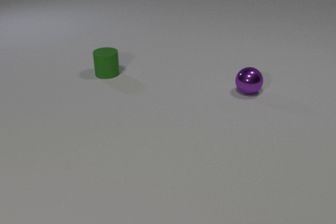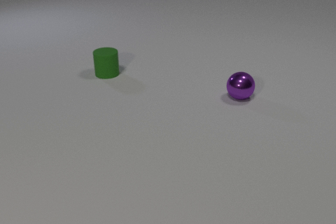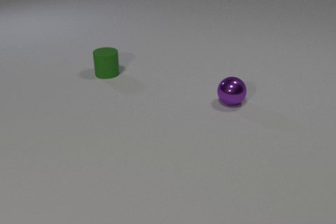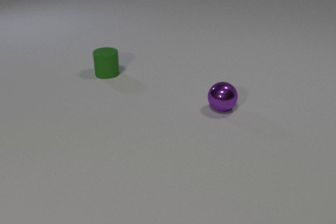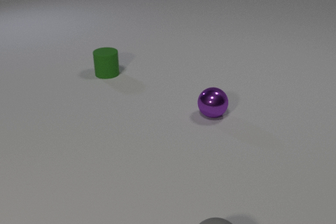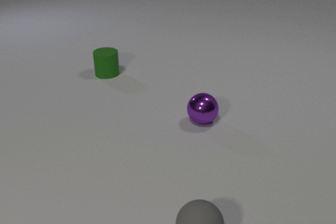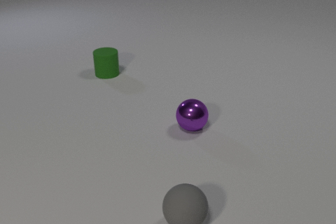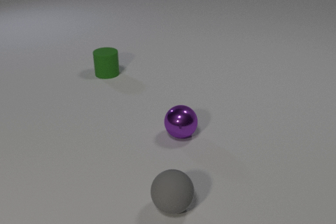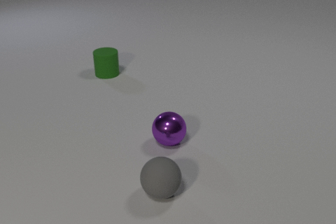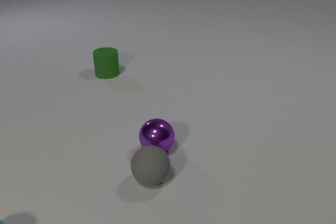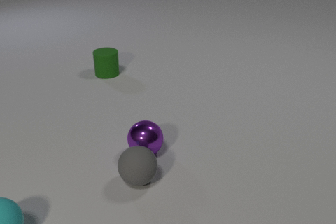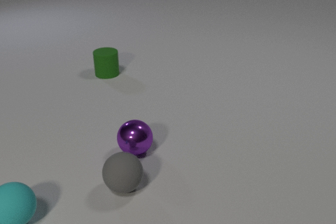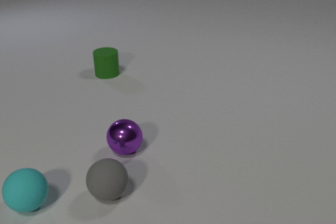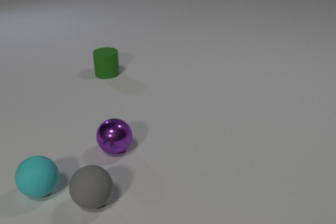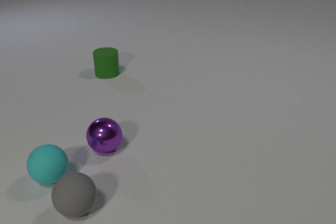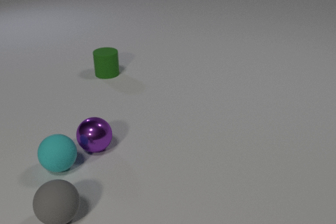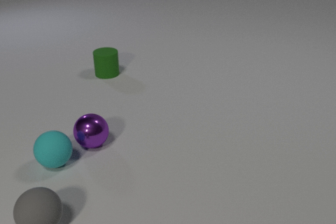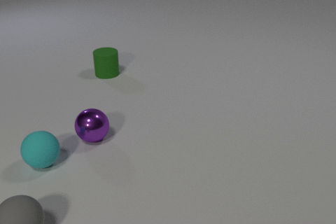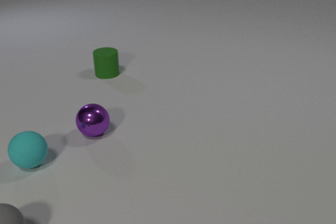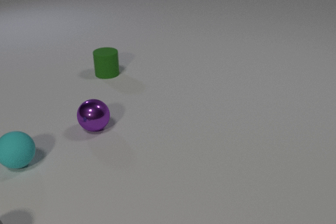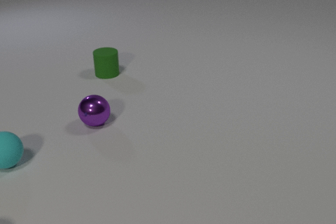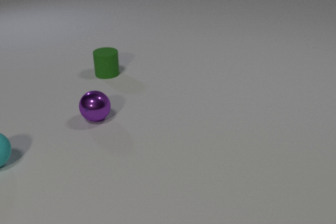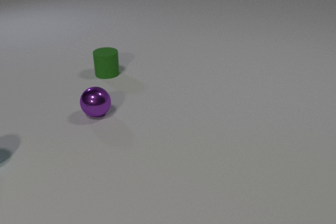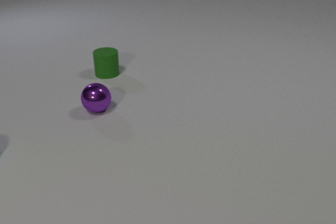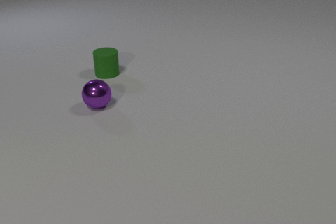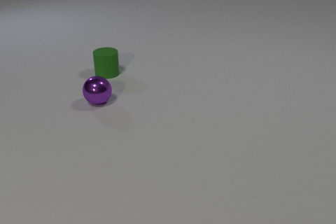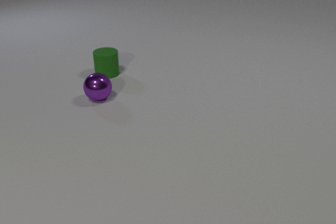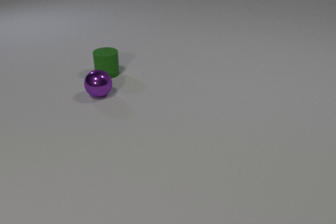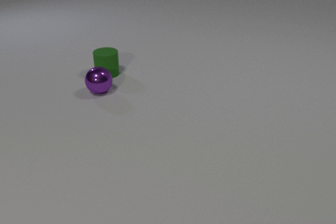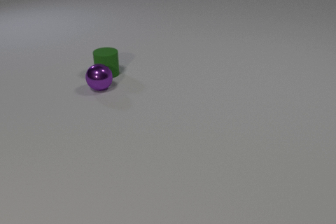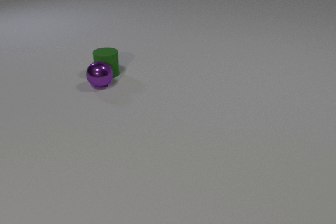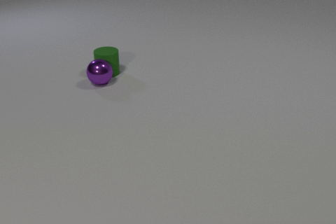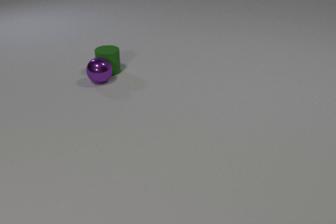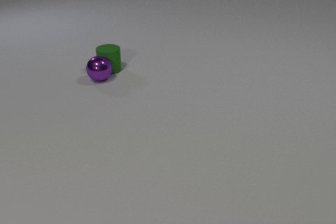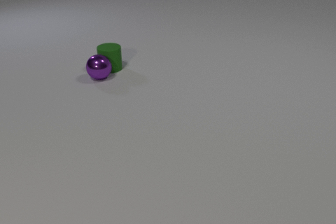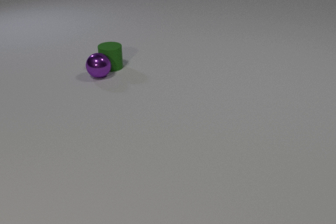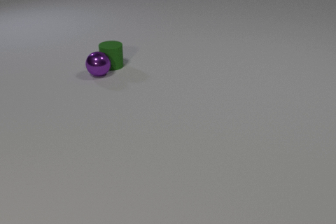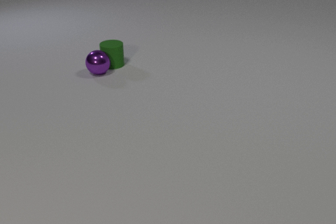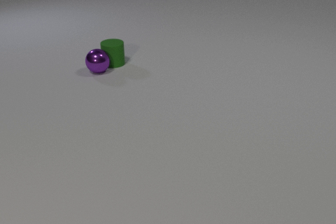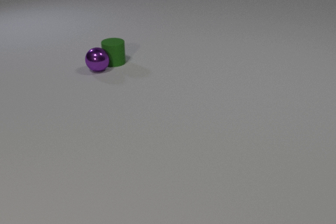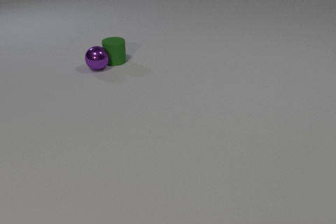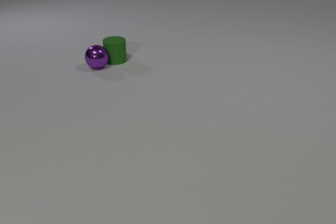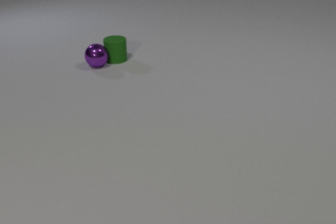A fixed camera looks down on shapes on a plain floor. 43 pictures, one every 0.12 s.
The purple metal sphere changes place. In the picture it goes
to the left.
0.00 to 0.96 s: The gray rubber sphere comes in at the bottom edge, rolls away from the camera and to the left. The purple metal sphere rolls toward the camera and to the left.
0.96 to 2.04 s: The gray rubber sphere rolls to the left. The purple metal sphere rolls to the left. The cyan rubber sphere comes in at the bottom edge, rolls away from the camera and to the right. The gray rubber sphere and the purple metal sphere collide. The purple metal sphere and the cyan rubber sphere collide.
2.04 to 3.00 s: The gray rubber sphere rolls to the left, leaves at the bottom edge. The purple metal sphere rolls away from the camera. The cyan rubber sphere rolls to the left, leaves at the left edge.
3.00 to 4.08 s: The purple metal sphere rolls away from the camera. The green rubber cylinder slides away from the camera. The purple metal sphere and the green rubber cylinder collide.
4.08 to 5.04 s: The purple metal sphere rolls away from the camera. The green rubber cylinder slides away from the camera.
How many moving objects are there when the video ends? 2.
What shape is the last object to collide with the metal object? cylinder.
Are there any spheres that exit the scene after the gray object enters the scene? yes.
